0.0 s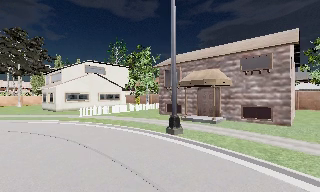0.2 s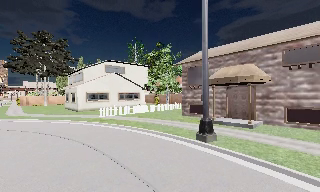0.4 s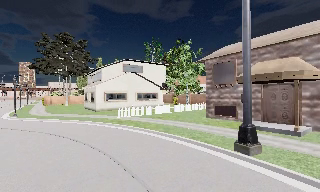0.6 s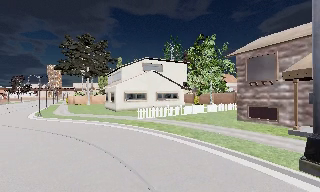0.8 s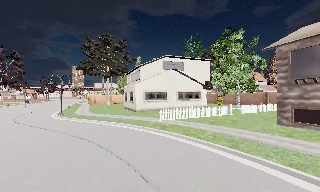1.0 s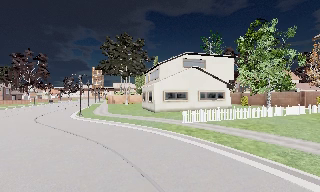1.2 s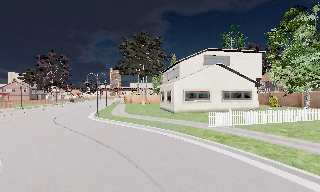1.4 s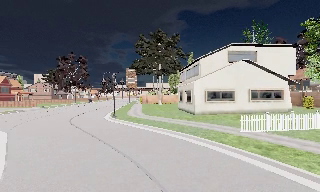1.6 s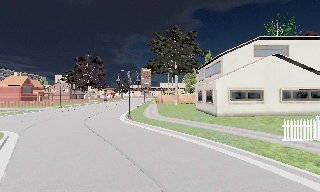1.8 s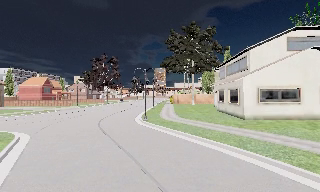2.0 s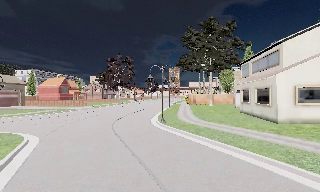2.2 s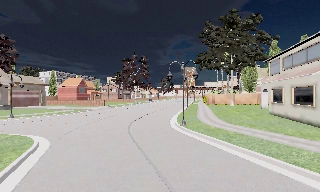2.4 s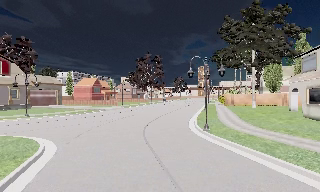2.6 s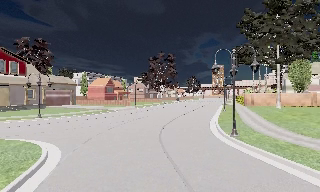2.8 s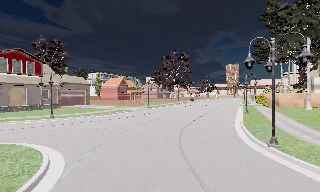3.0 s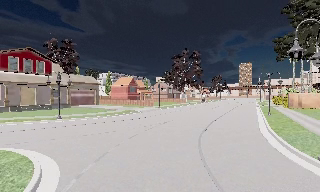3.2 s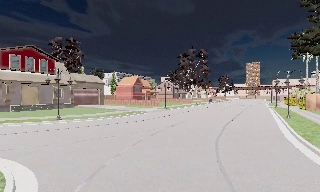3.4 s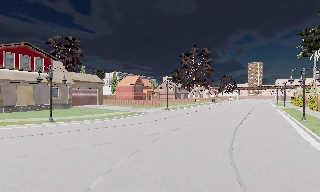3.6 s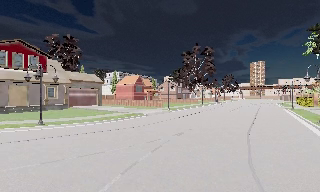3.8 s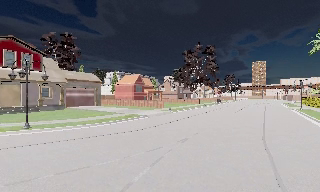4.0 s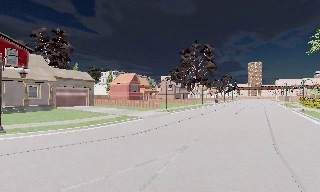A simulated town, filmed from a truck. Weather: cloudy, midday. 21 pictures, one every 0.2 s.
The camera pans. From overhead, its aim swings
counterclockwise.
The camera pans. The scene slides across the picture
to the right.
0.0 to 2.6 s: The camera pans to its left, which is counterclockwise from overhead, by about 70 degrees. It travels forward, about 18 m.
2.6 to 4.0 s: The camera travels forward, about 10 m, so what stands in front looms larger.
The film runs forward here.
